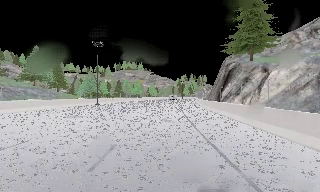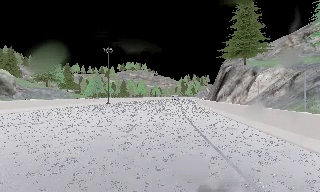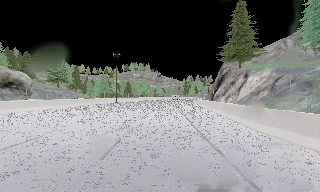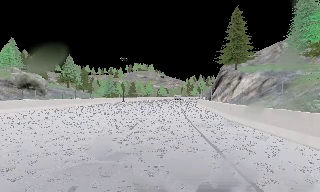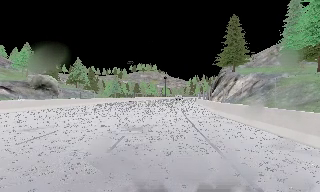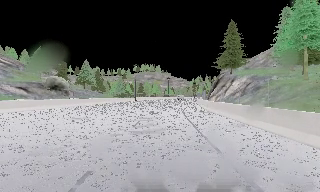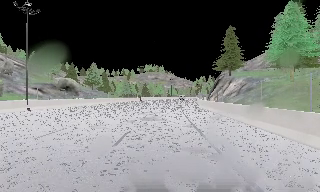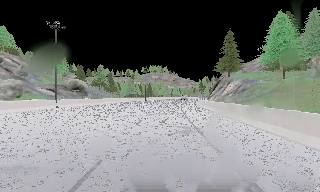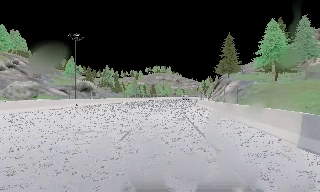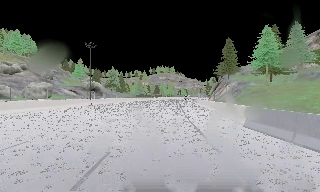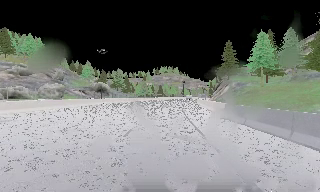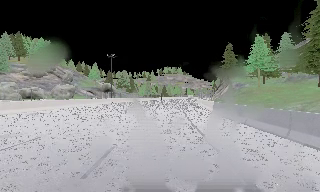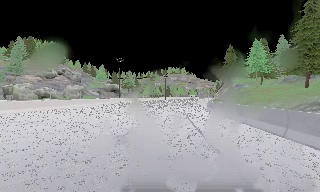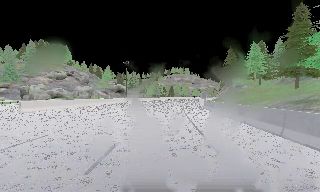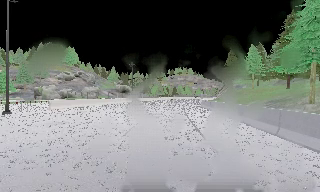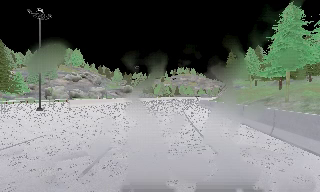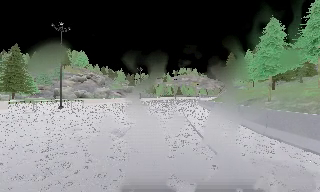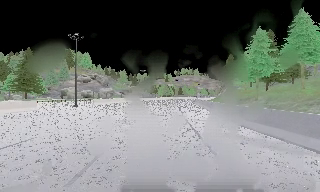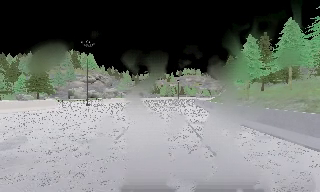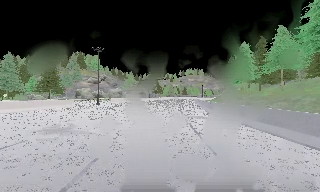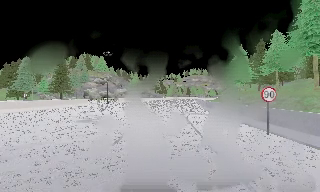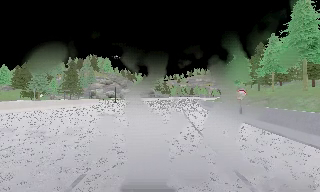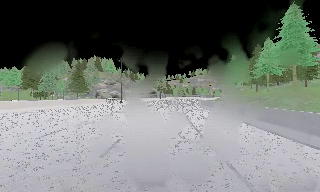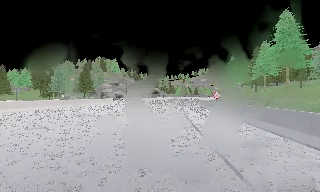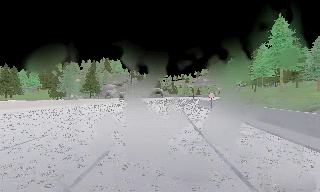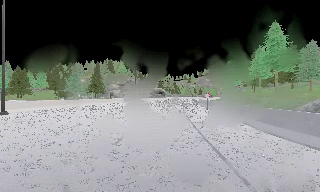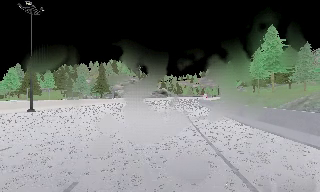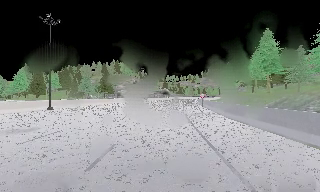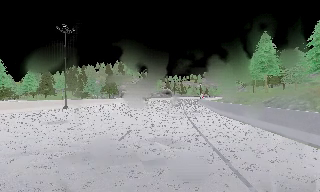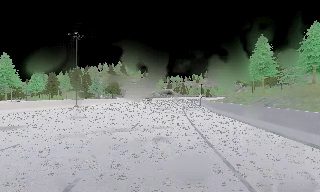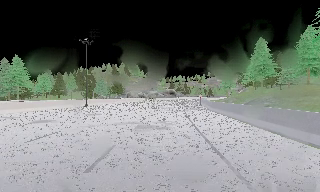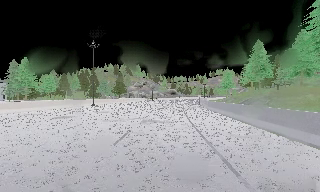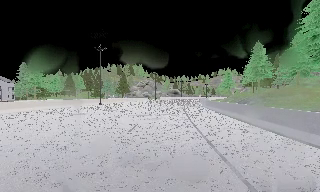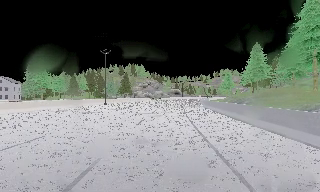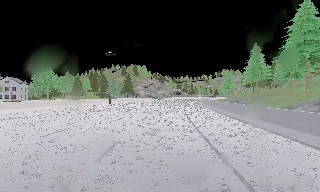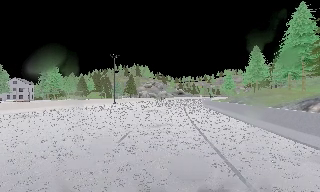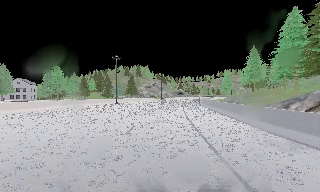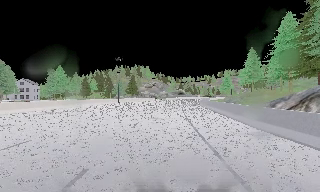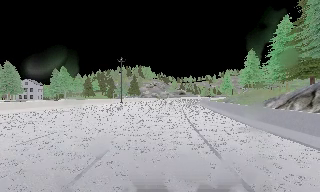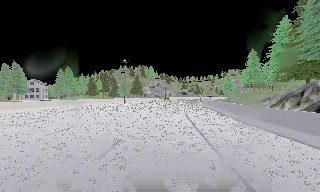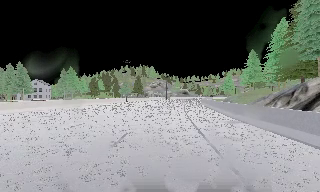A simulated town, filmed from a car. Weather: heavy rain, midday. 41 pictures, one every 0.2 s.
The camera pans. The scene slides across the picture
to the right.
The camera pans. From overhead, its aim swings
counterclockwise.
0.0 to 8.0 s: The camera swings to its left by about 40 degrees, and the scene slides to the right. It travels backward, about 115 m. It loses speed.
The film runs backward here.
